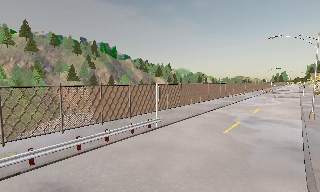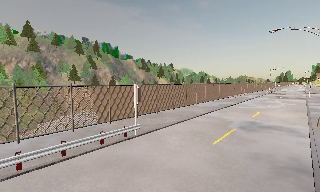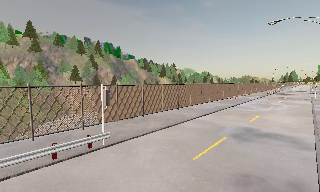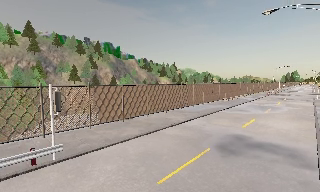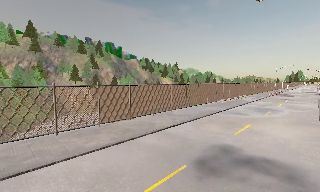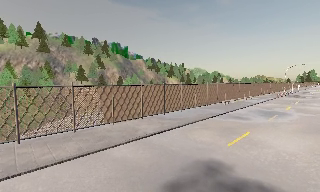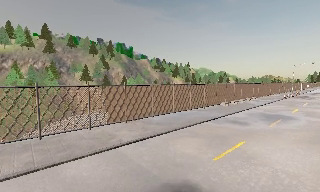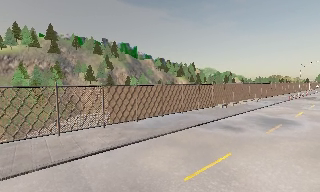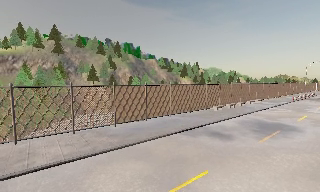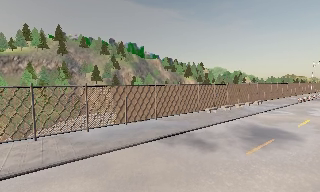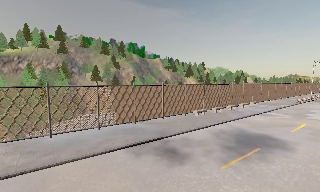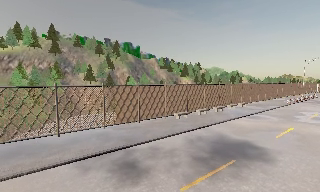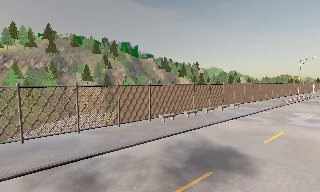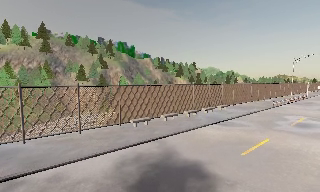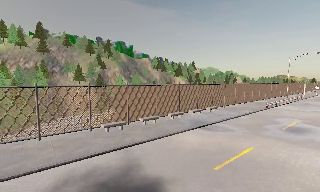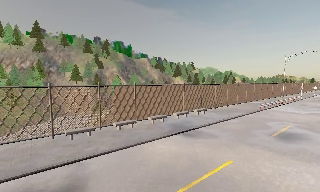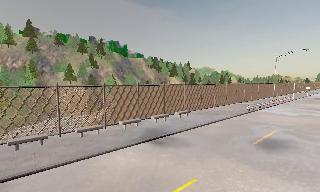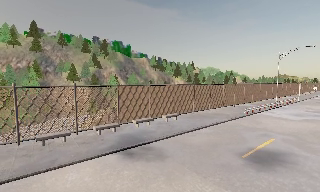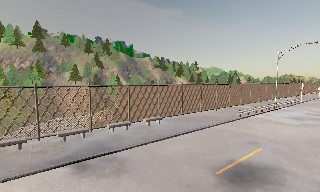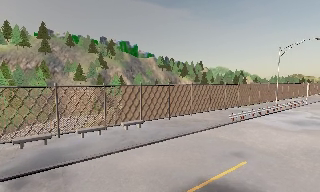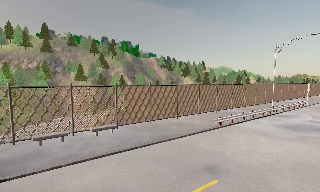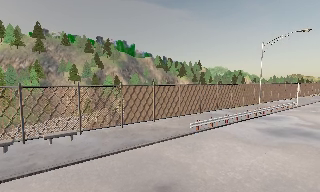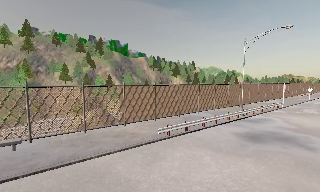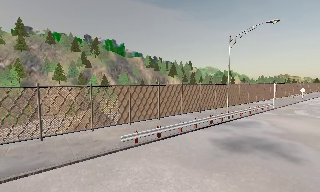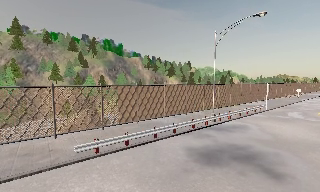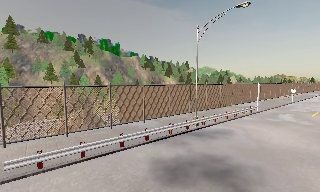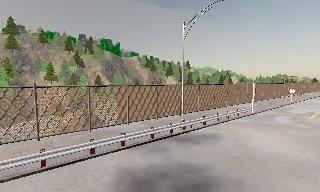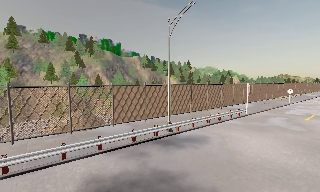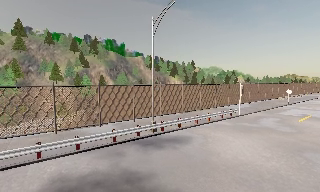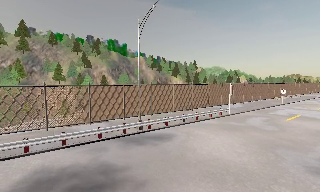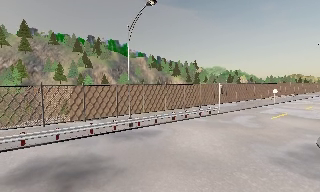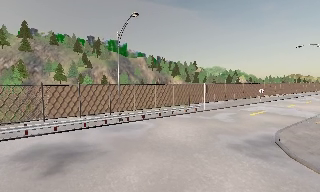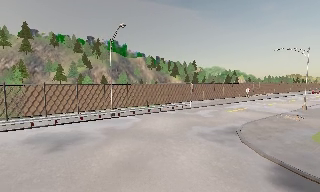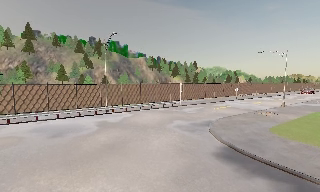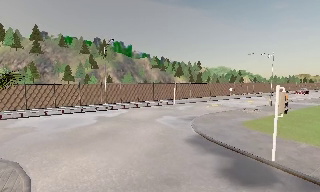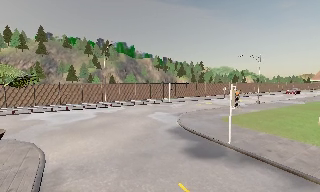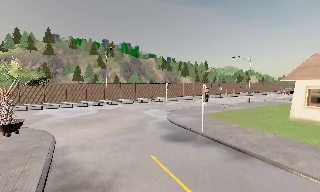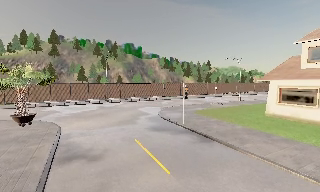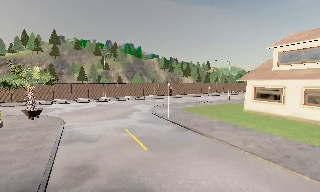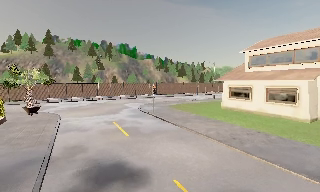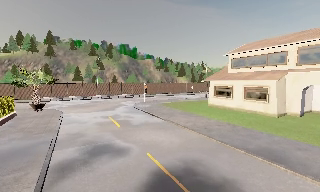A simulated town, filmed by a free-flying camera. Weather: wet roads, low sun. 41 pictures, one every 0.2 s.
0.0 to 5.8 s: The camera pans to its left, which is counterclockwise from overhead, by about 15 degrees. It travels to its right and forward, about 60 m, so close, fixed things drift to the left.
5.8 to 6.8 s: The camera travels backward and to its right, about 10 m, so what stands in front gets smaller. It gains speed.
6.8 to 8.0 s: The camera travels backward and to its right, about 14 m, so what stands in front gets smaller.
The film runs forward here.
